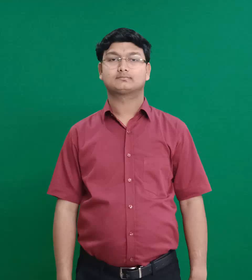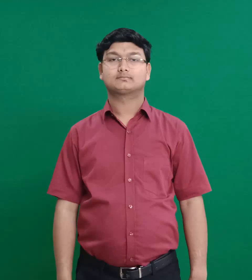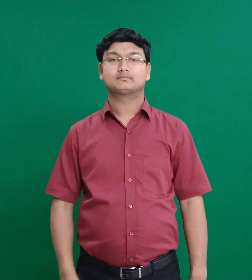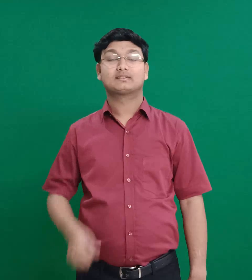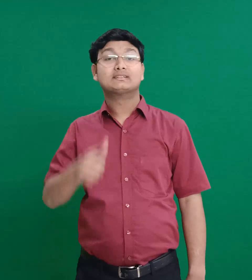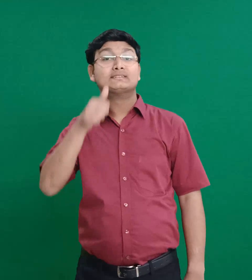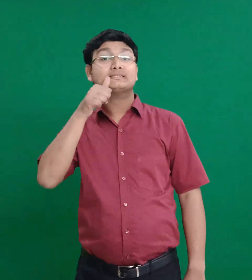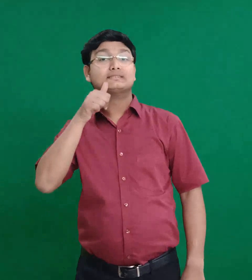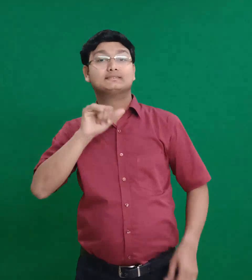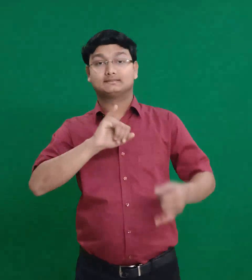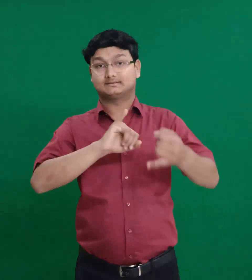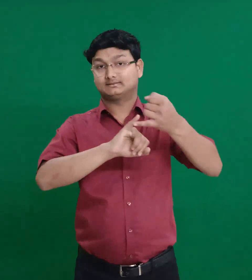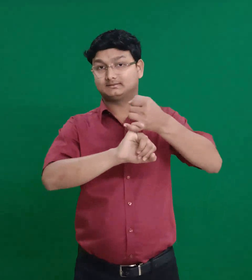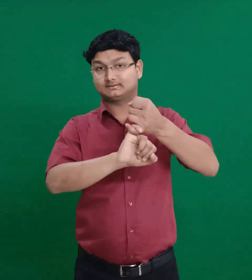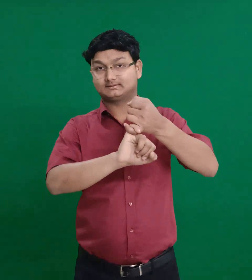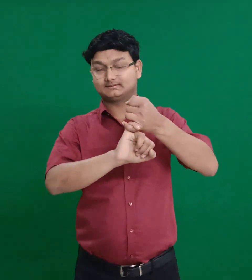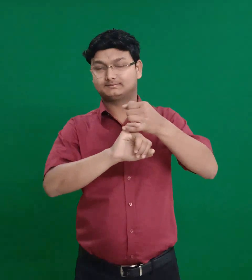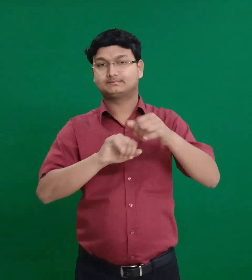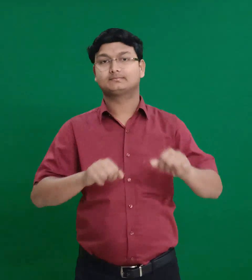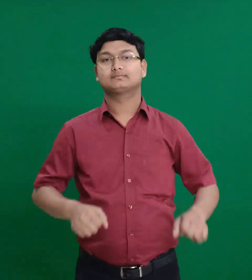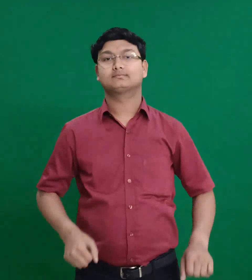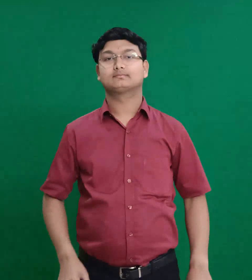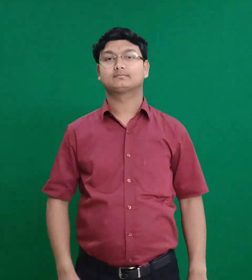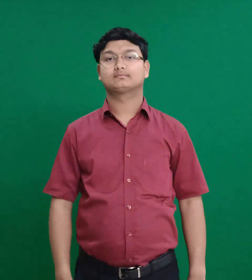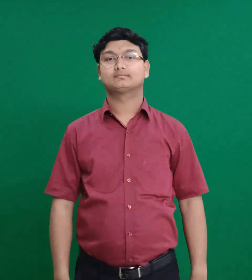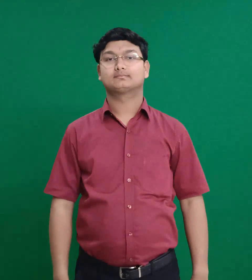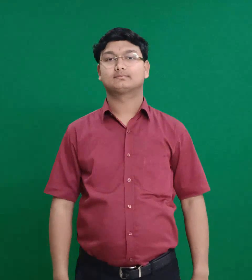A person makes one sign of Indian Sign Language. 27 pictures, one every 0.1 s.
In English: aristarchus
